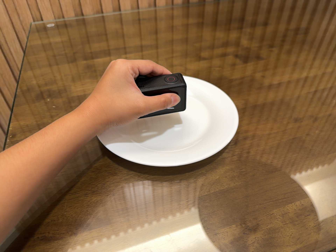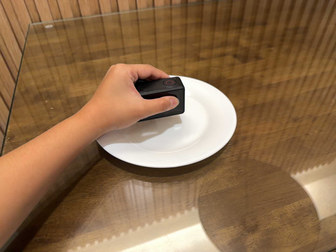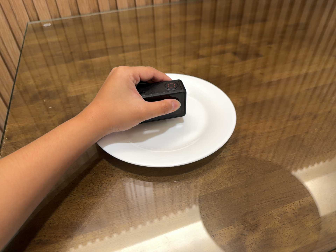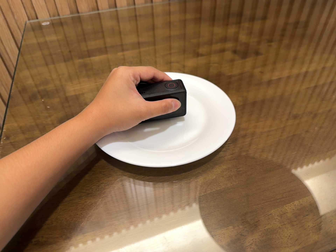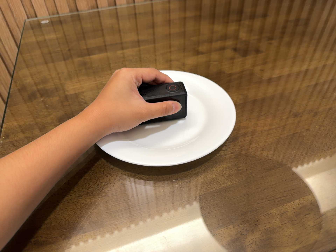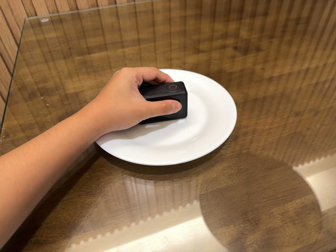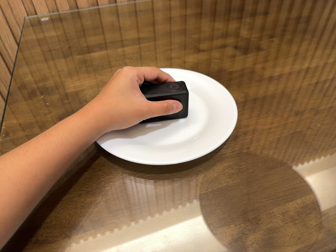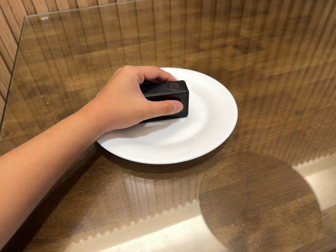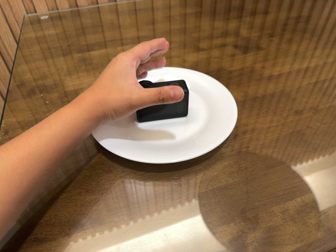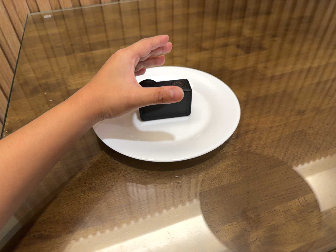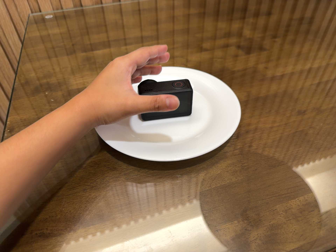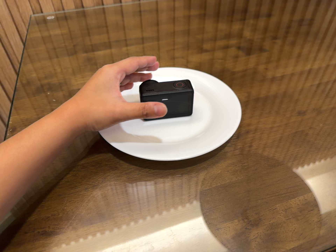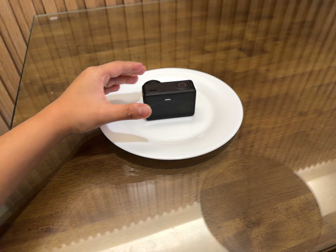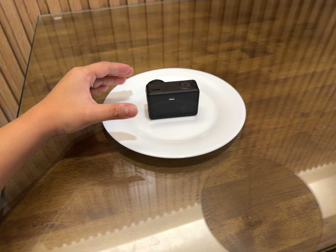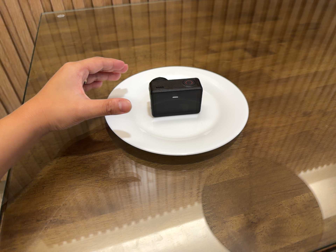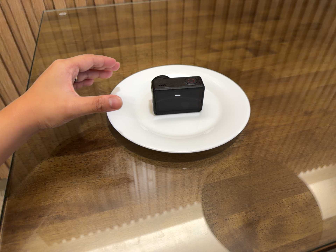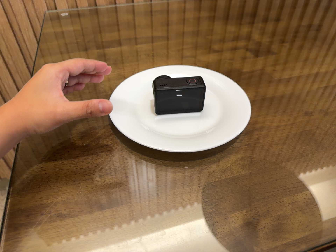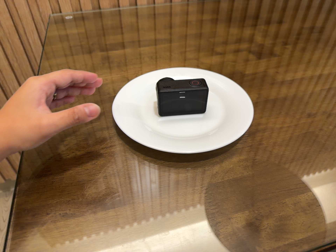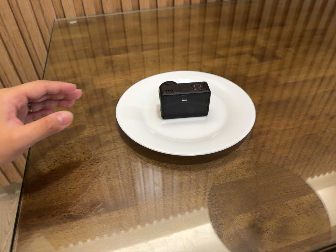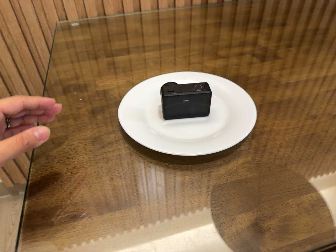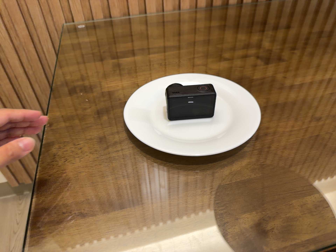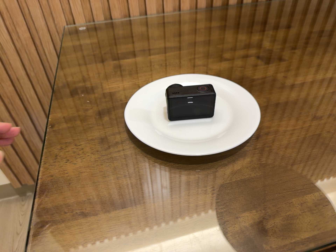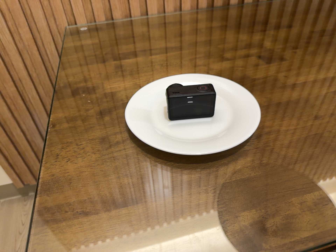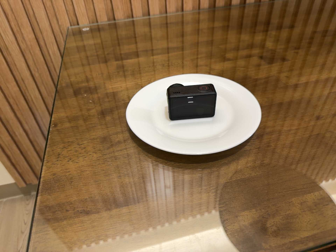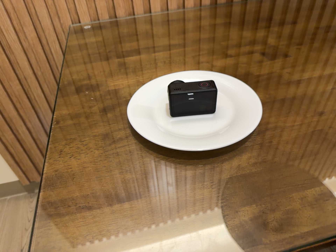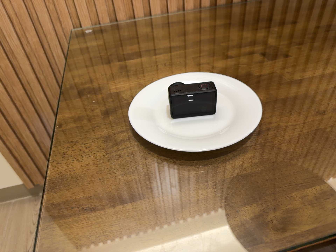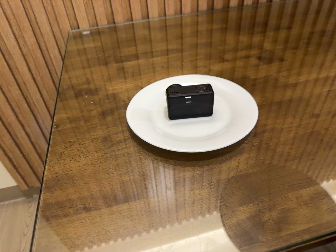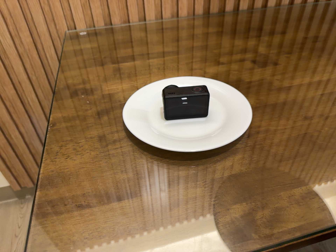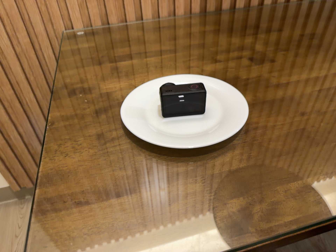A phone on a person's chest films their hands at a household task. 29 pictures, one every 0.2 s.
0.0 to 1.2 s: The camera shifts only a little, or ends up much as it began.
1.2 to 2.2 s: The camera keeps its place and its aim.
2.2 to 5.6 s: The camera travels backward, about 6 cm, so what stands in front gets smaller.
The film runs forward here.
